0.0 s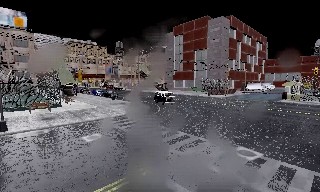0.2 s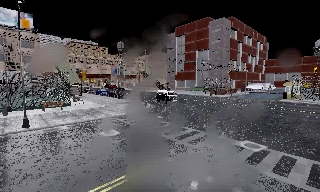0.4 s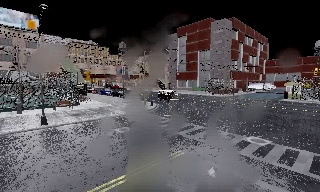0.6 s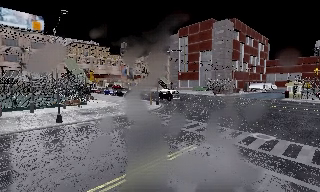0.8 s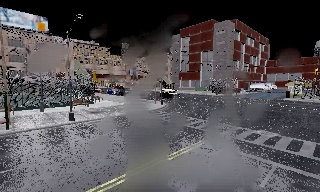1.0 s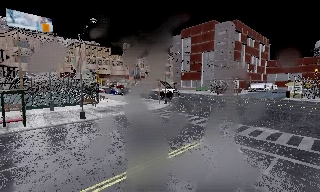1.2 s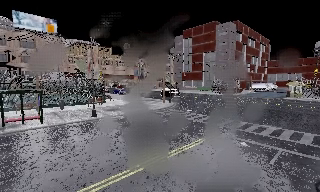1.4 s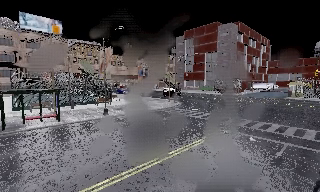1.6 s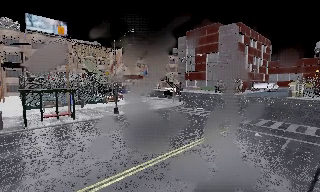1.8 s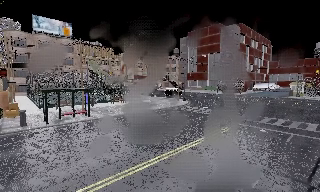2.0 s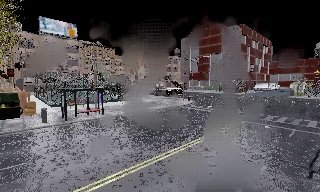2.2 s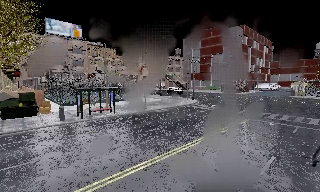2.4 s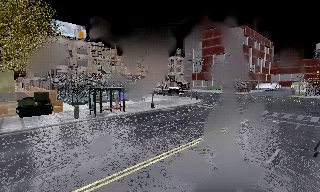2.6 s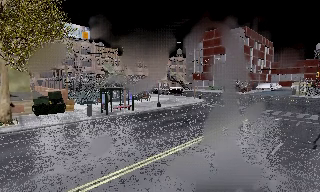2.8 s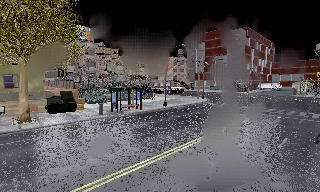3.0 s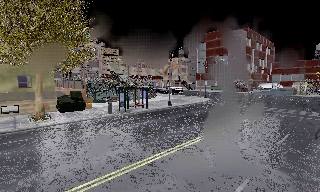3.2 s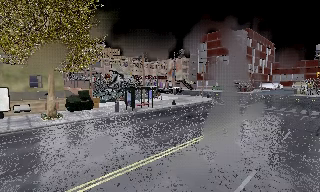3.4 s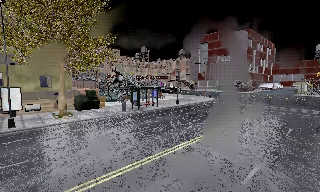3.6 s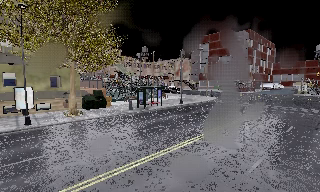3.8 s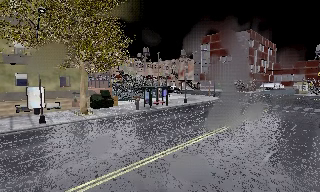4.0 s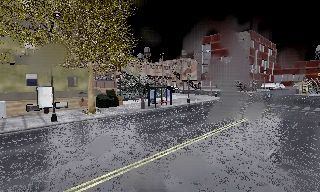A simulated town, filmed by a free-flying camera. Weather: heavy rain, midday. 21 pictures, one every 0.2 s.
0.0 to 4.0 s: The camera travels to its left and backward, about 20 m, so close, fixed things drift to the right.
The film runs backward here.
